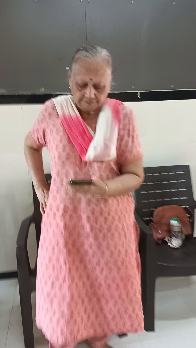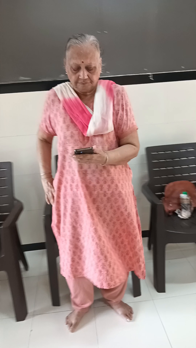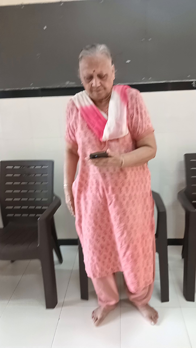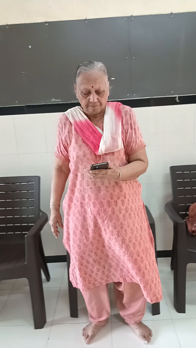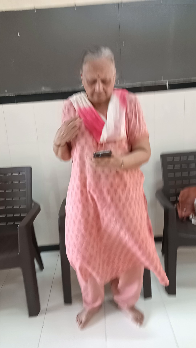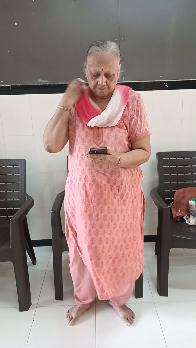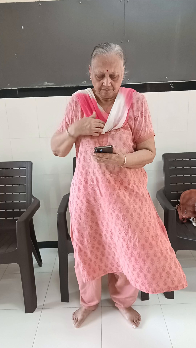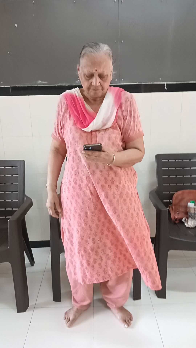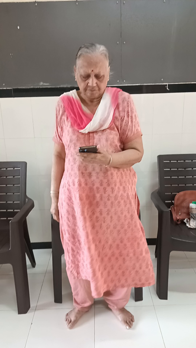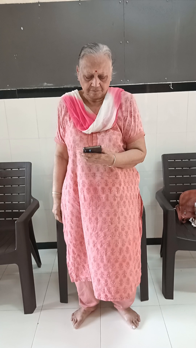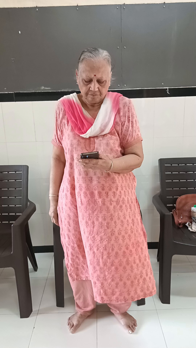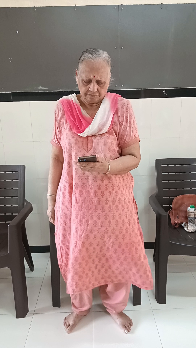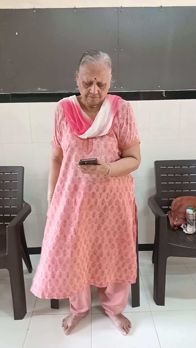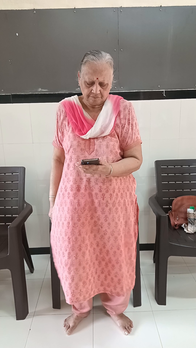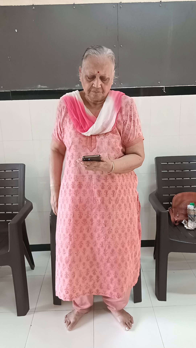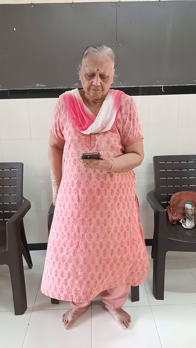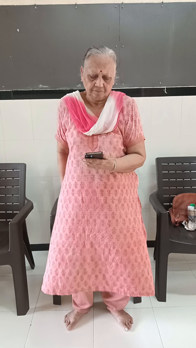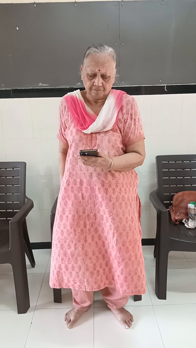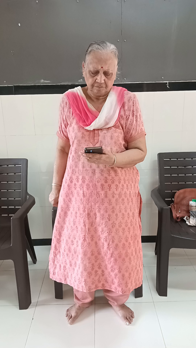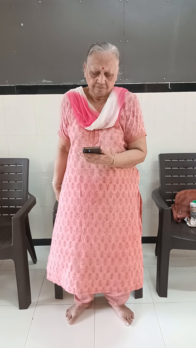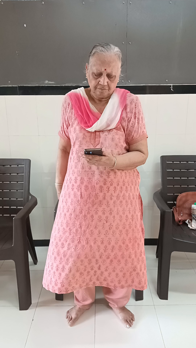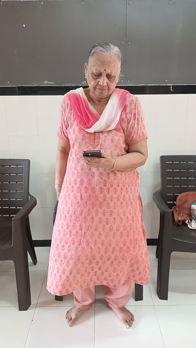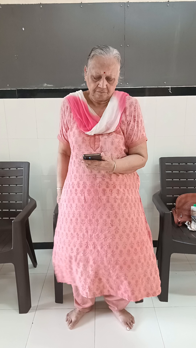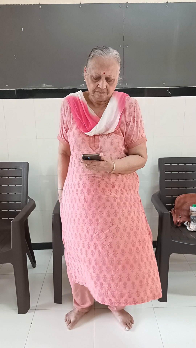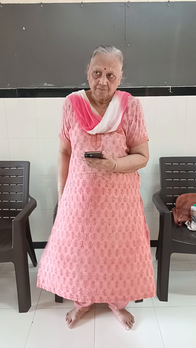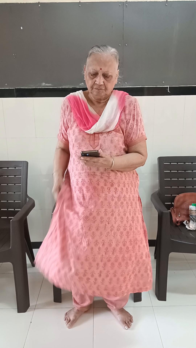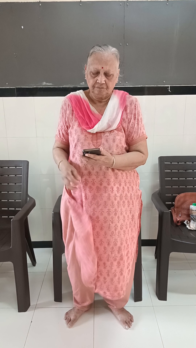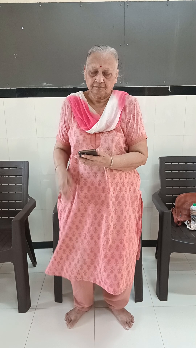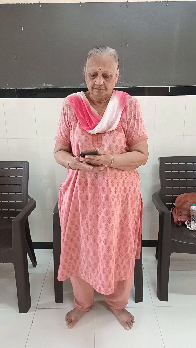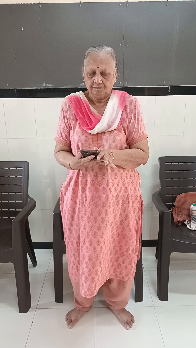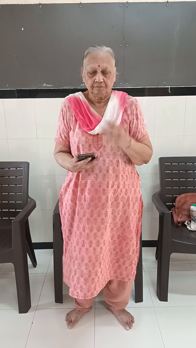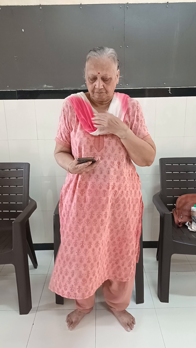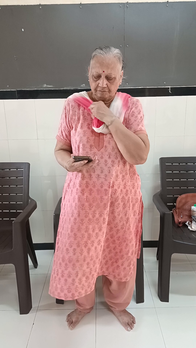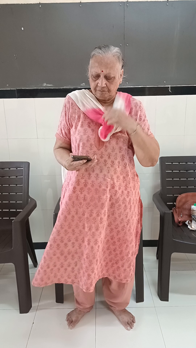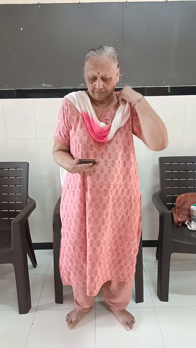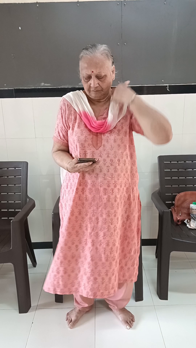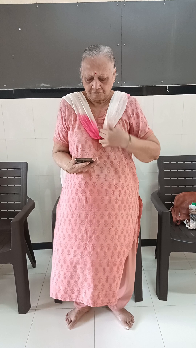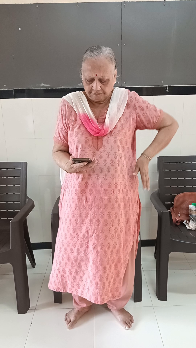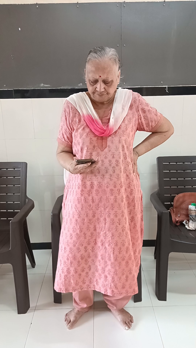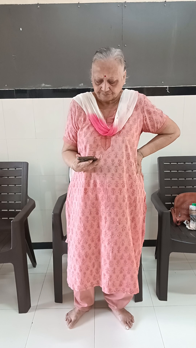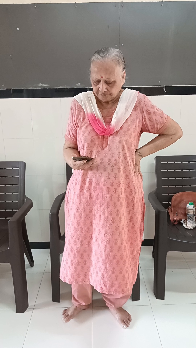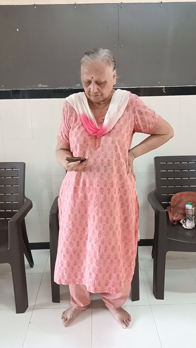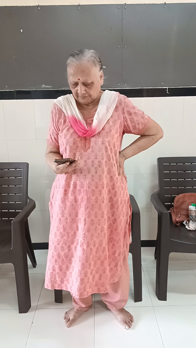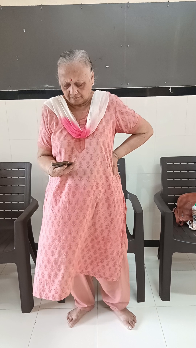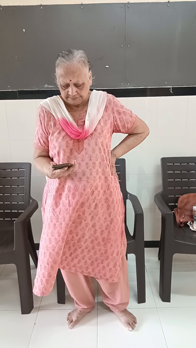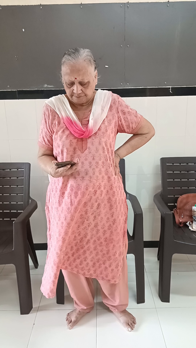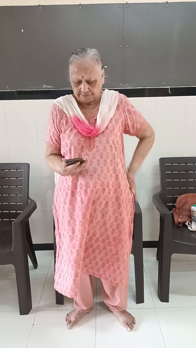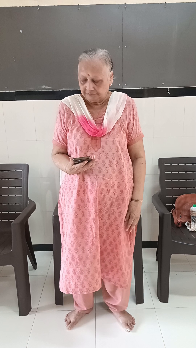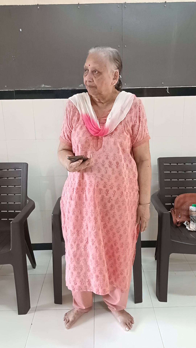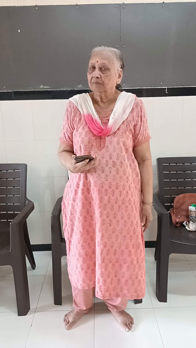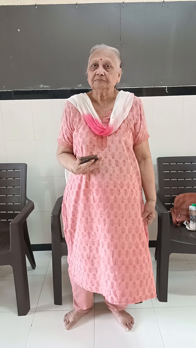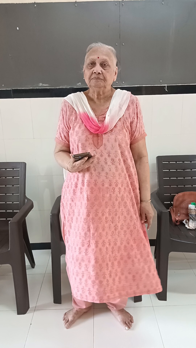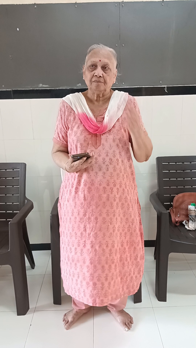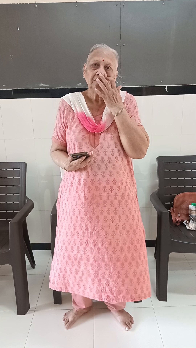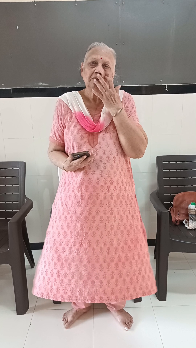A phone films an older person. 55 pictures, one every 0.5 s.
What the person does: Standing.
